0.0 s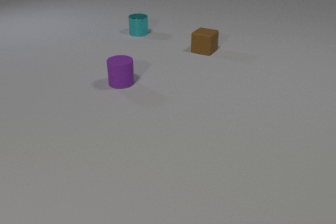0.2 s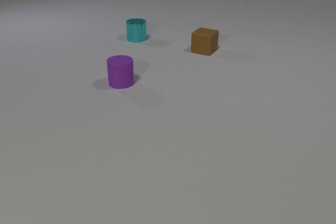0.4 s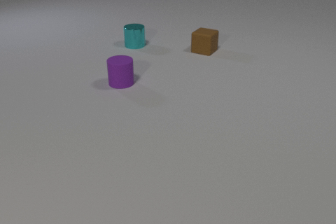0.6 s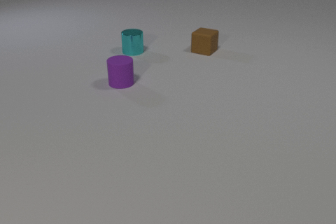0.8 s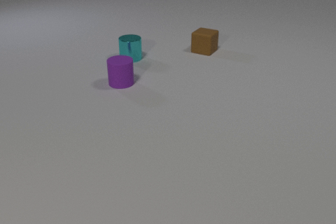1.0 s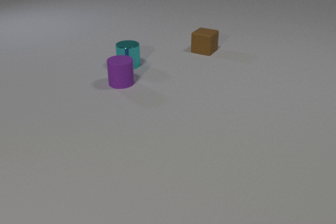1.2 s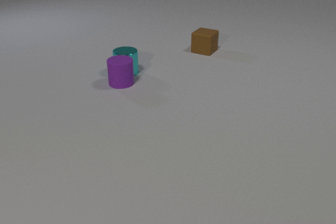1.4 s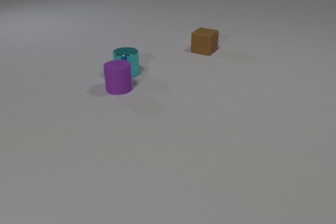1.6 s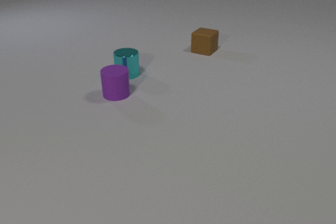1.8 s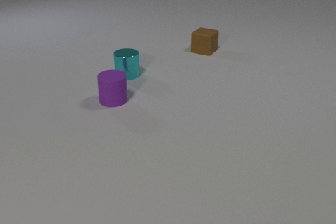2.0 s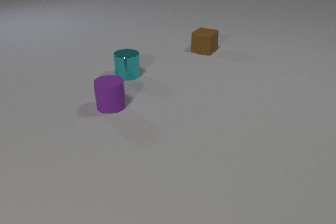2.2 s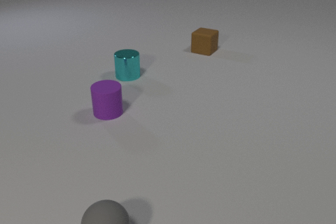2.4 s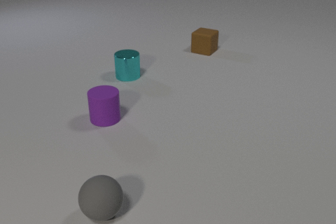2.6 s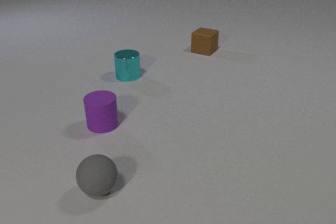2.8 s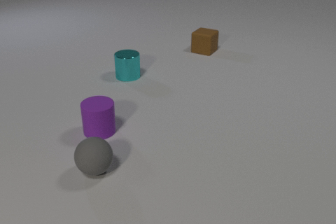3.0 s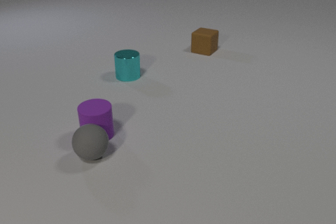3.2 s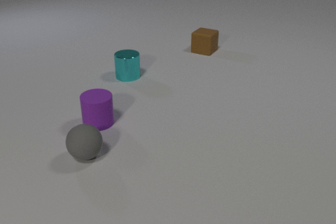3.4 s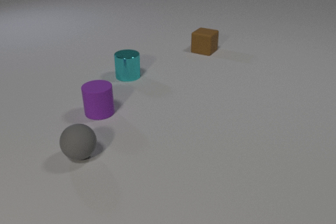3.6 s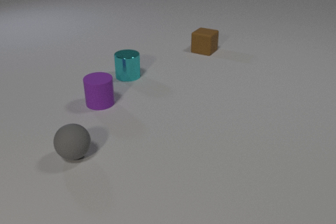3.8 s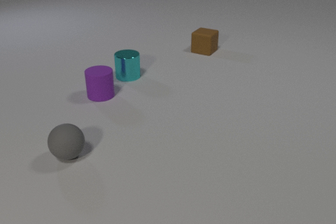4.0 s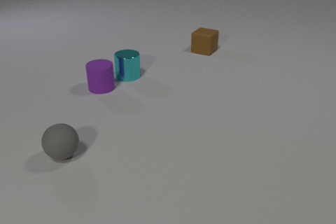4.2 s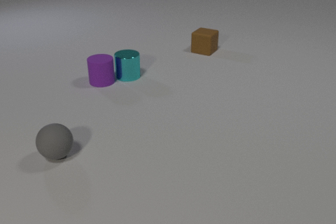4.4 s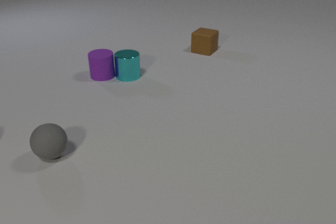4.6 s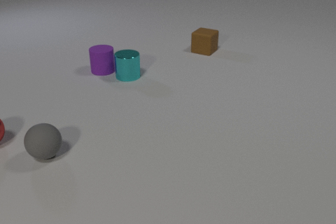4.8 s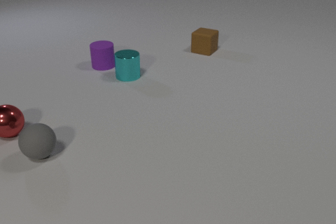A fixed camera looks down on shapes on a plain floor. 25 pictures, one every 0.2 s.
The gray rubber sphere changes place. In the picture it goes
away from the camera.
The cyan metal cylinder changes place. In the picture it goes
toward the camera.
0.0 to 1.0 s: The cyan metal cylinder slides toward the camera.
1.0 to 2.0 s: The cyan metal cylinder slides toward the camera. The purple rubber cylinder slides toward the camera. The cyan metal cylinder and the purple rubber cylinder collide.
2.0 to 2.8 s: The purple rubber cylinder slides toward the camera. The gray rubber sphere comes in at the bottom edge, rolls away from the camera.
2.8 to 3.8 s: The purple rubber cylinder slides away from the camera. The gray rubber sphere rolls away from the camera and to the left. The purple rubber cylinder and the gray rubber sphere collide.
3.8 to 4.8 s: The purple rubber cylinder slides away from the camera. The red metal sphere comes in at the left edge, rolls to the right and away from the camera. The gray rubber sphere rolls to the left.
Are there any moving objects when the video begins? yes.
How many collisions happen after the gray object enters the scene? 1.
What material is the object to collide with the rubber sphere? rubber.
